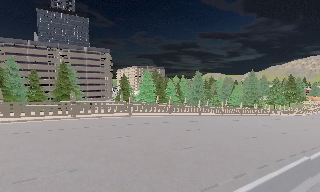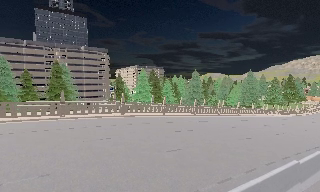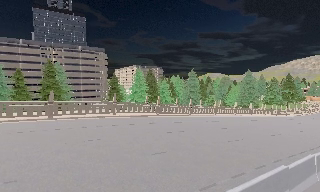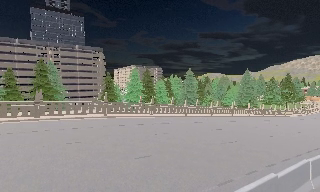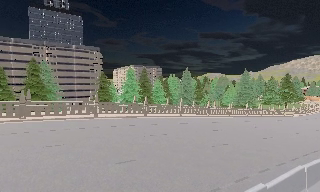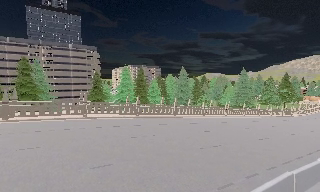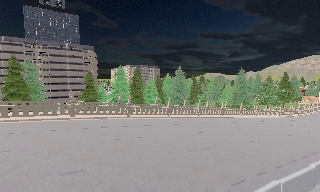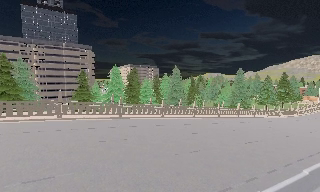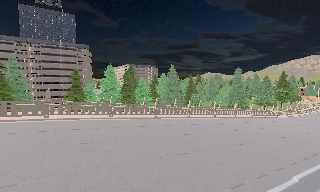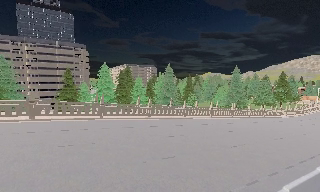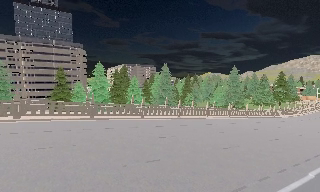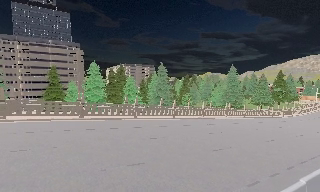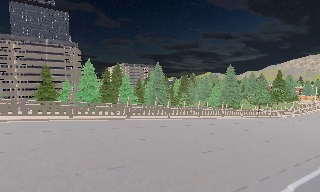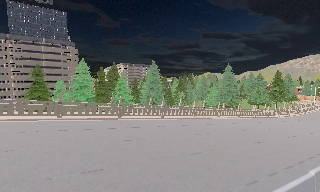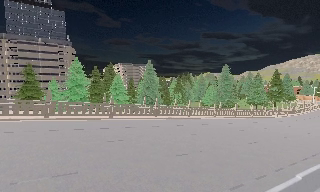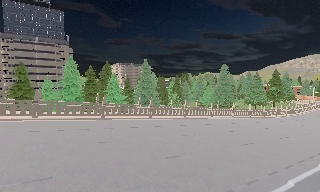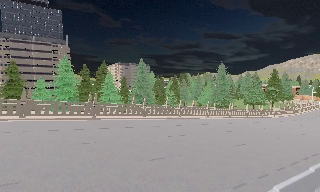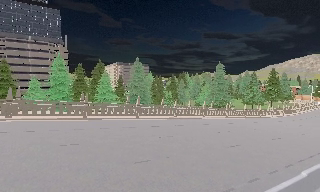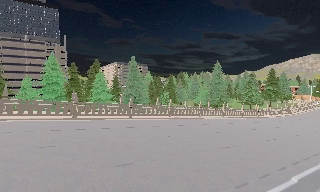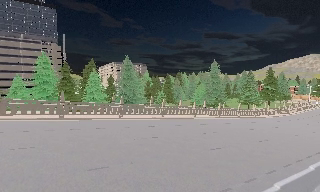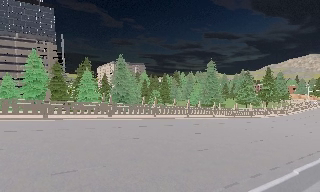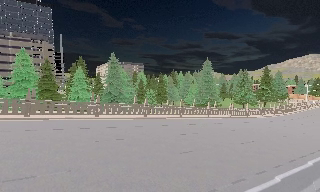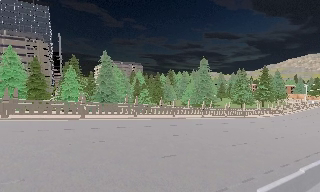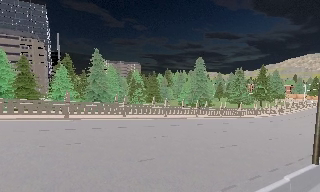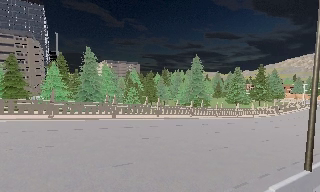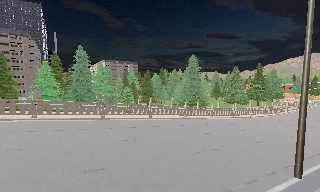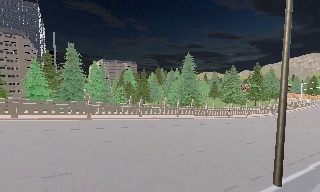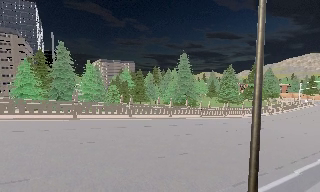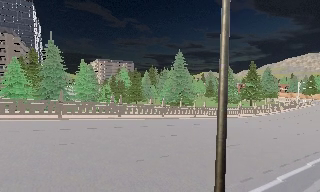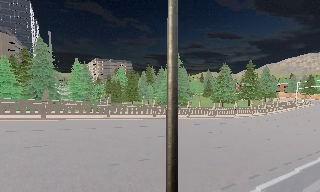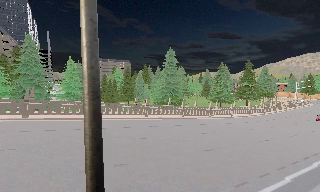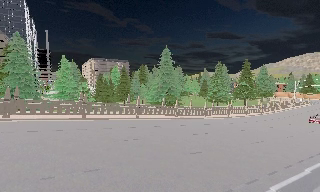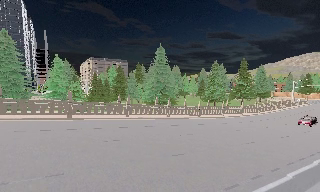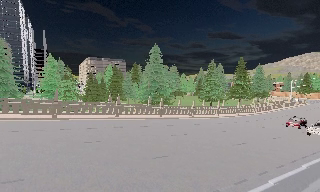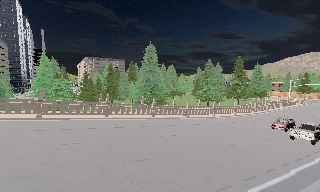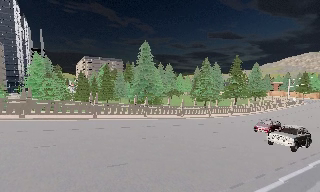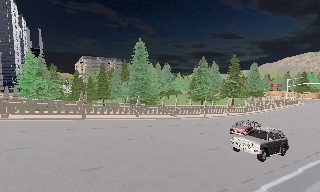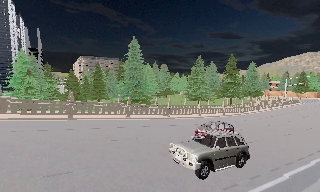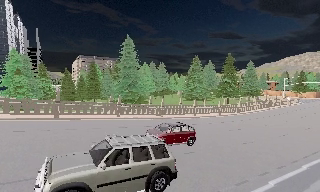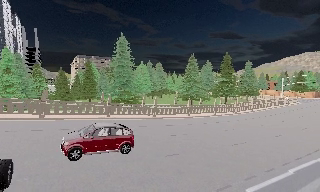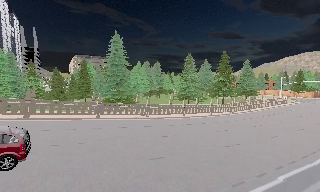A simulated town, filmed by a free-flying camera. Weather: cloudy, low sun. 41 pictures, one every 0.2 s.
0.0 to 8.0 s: The camera travels to its right and forward, about 45 m, so close, fixed things drift to the left.
The film runs forward here.
